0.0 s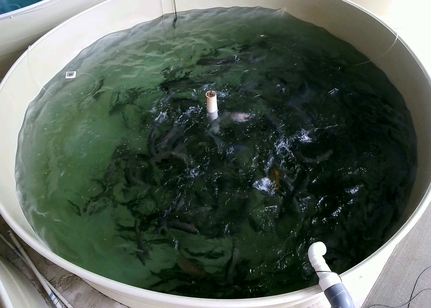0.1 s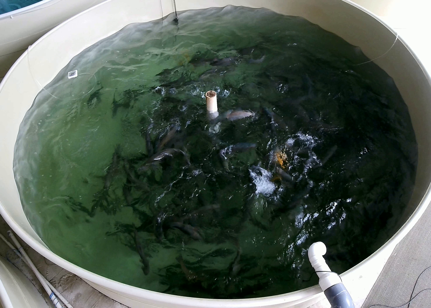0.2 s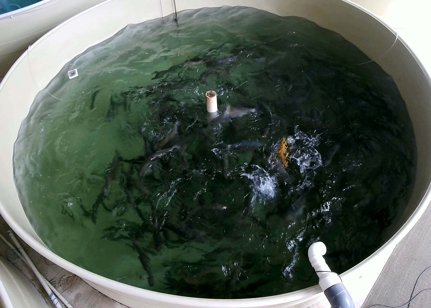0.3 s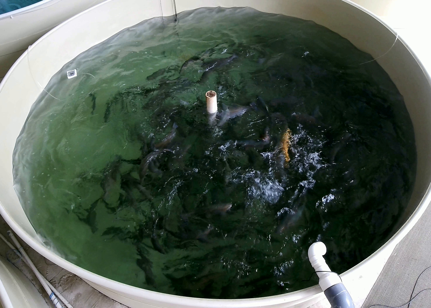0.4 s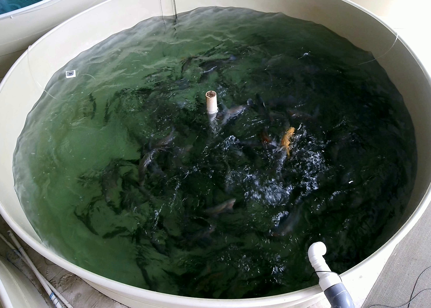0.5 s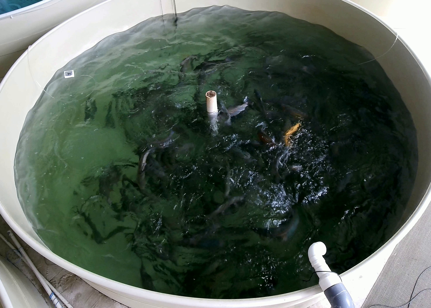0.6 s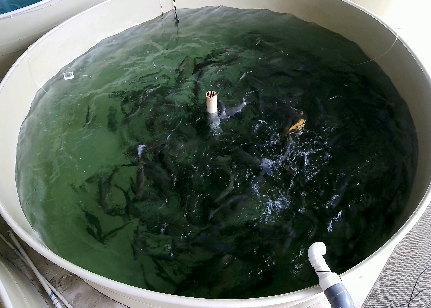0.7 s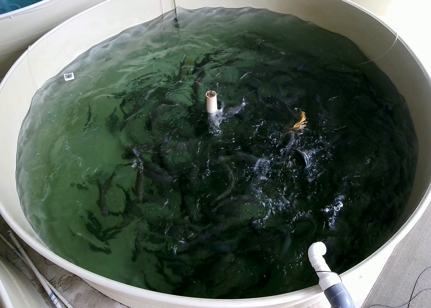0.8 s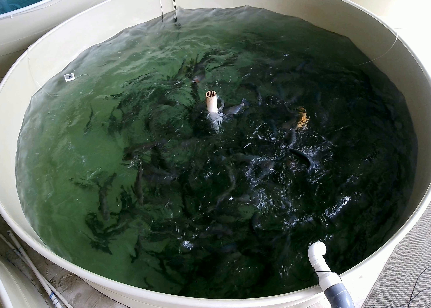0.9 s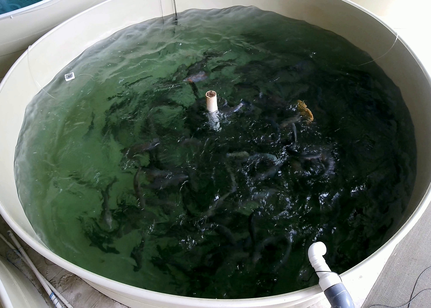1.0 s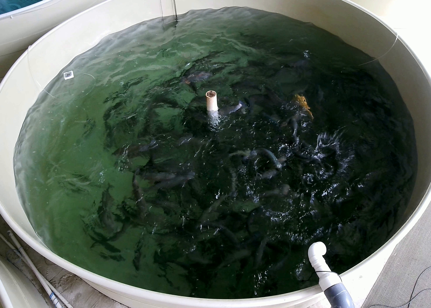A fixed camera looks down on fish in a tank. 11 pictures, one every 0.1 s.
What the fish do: Strong feeding.
